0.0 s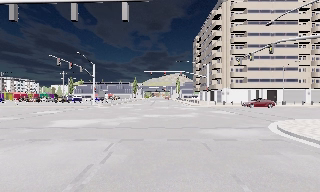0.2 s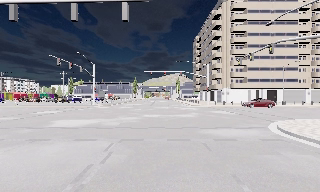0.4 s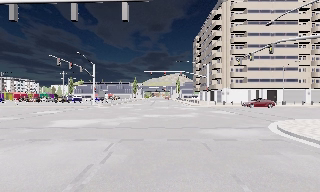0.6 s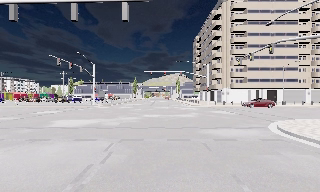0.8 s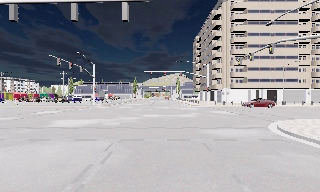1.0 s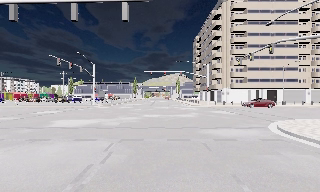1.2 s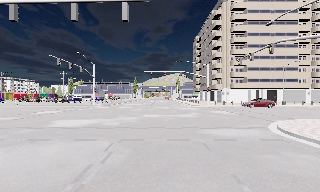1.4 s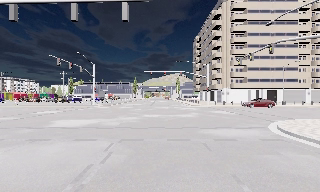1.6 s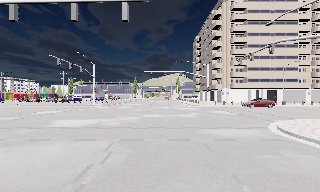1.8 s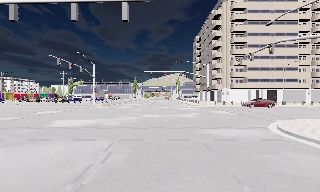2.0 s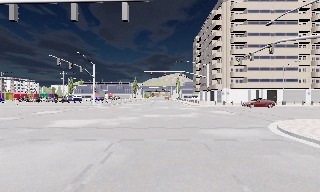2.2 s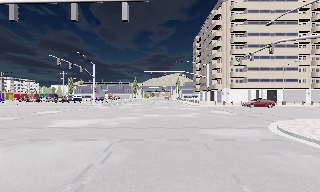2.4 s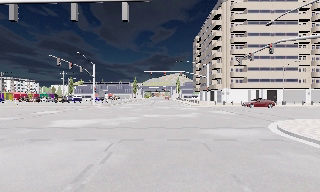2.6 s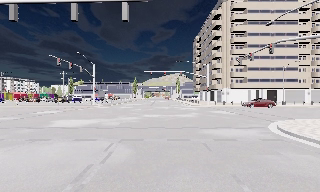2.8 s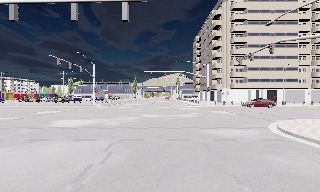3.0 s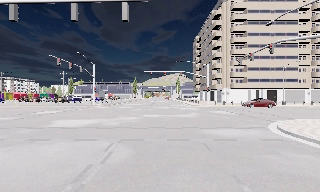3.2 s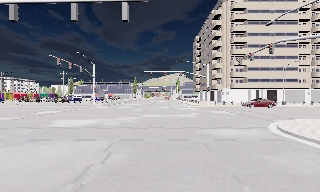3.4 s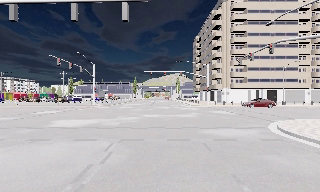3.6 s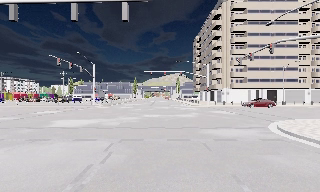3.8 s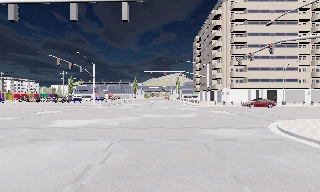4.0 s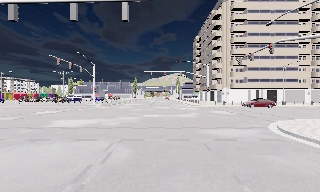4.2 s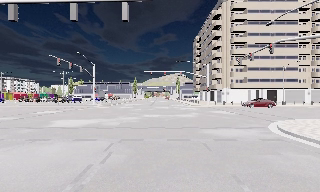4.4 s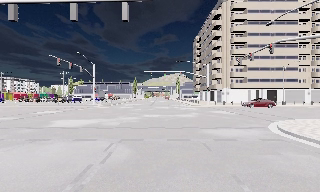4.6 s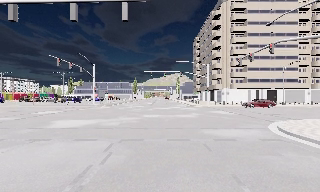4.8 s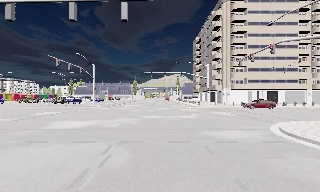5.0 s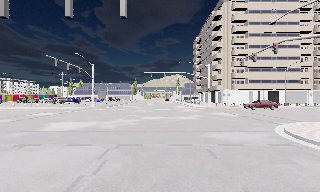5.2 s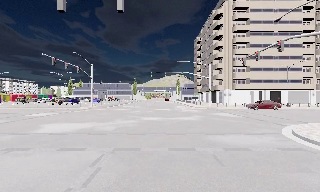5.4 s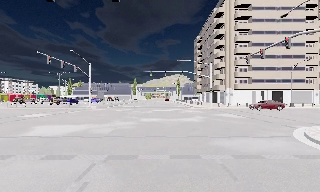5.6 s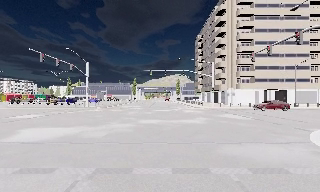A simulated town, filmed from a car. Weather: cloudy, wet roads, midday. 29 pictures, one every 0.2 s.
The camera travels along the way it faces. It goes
forward.
0.0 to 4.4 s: The camera keeps its place and its aim.
4.4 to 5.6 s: The camera travels forward, about 3 m, so what stands in front looms larger. It gains speed.
The film runs forward here.
